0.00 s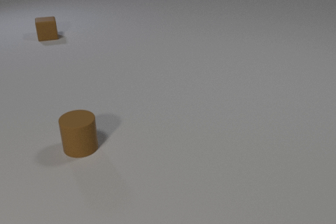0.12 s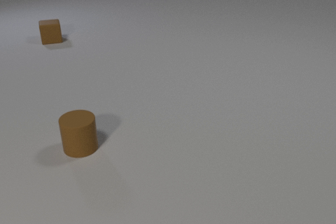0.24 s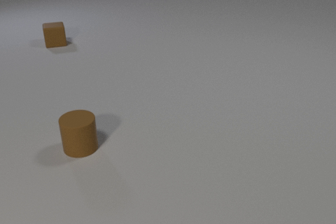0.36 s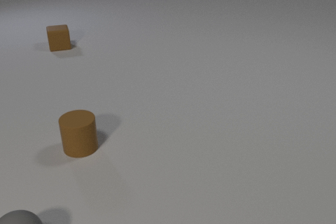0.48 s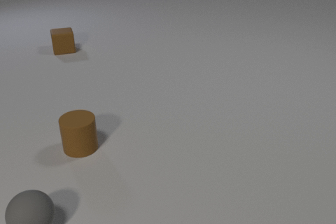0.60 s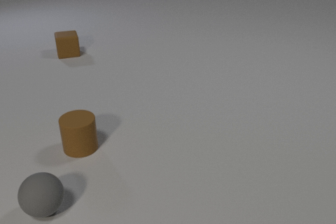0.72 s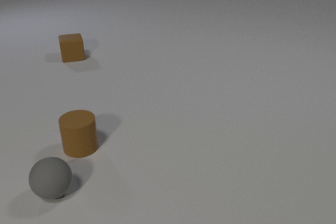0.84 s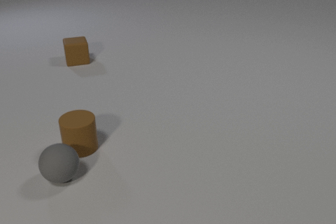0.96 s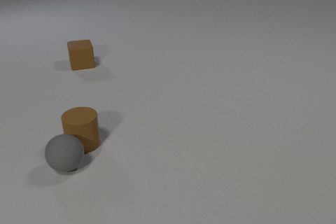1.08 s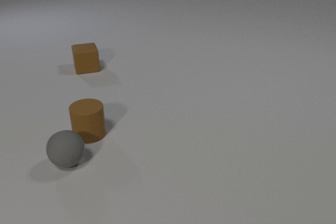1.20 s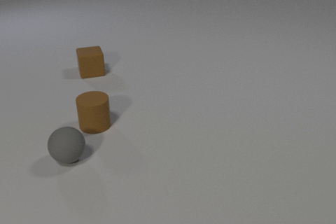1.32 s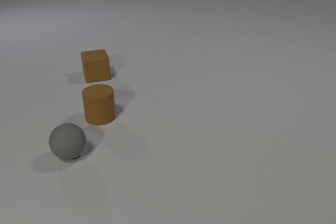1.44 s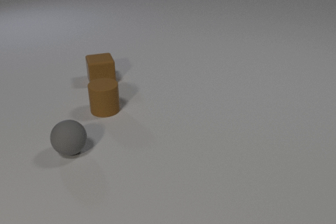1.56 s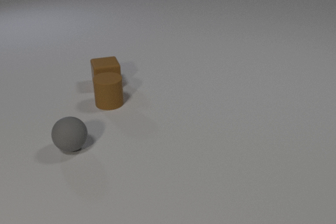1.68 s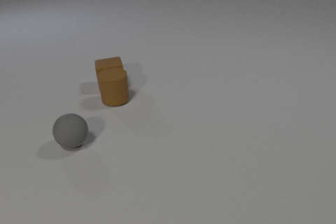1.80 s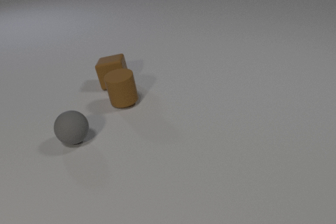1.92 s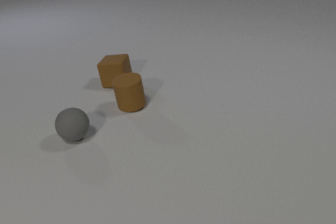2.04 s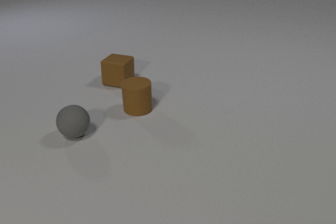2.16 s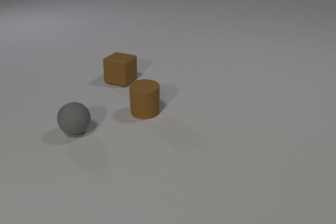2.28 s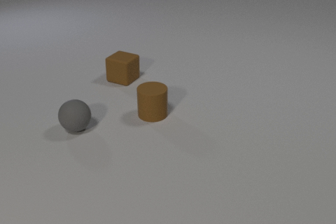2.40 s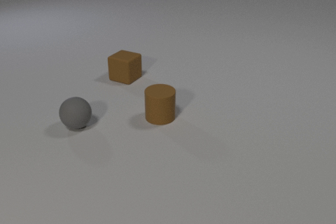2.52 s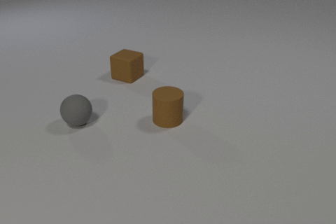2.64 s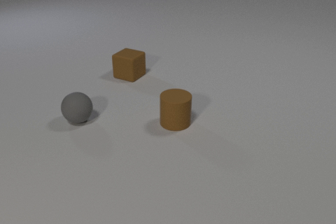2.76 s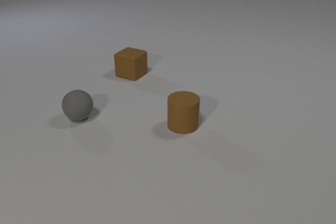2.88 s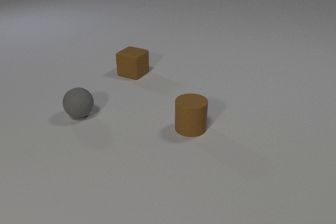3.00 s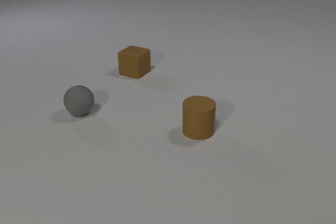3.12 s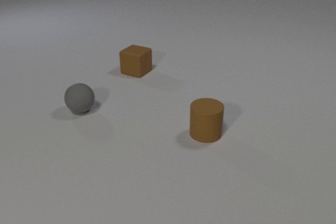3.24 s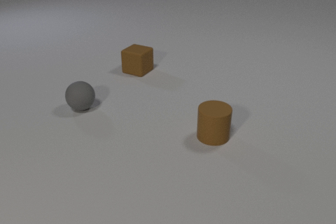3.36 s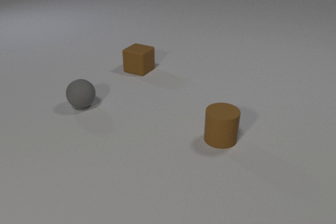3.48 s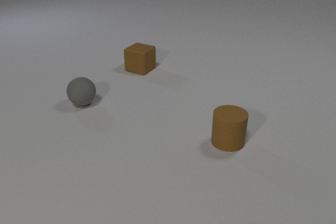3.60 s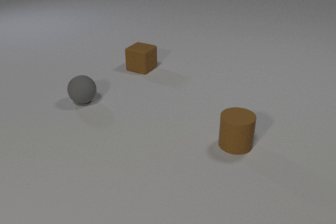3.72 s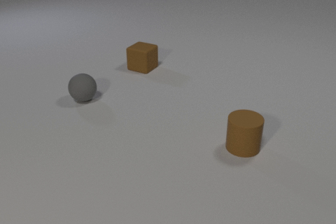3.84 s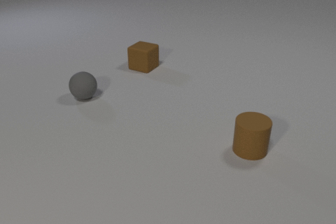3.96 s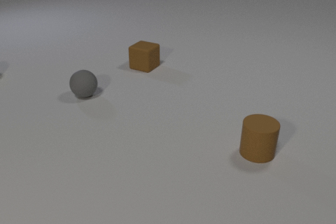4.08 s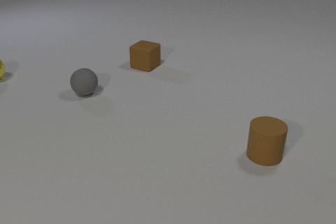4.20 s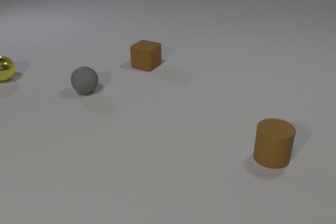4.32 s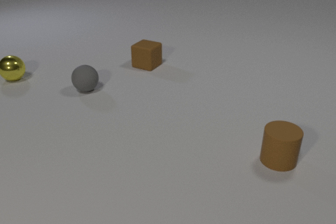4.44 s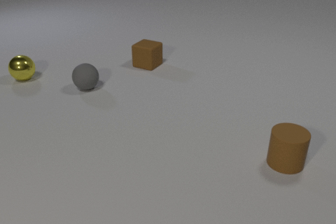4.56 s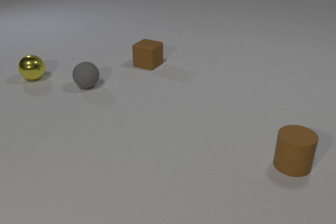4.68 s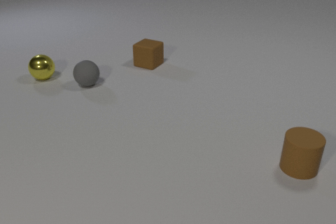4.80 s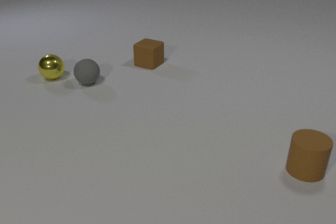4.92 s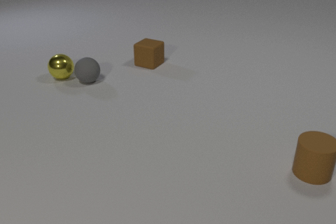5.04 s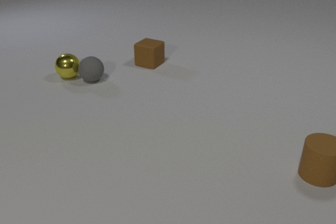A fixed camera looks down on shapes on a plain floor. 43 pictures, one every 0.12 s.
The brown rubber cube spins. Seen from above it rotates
clockwise.
The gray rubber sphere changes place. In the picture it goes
away from the camera.
0.00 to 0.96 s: The gray rubber sphere comes in at the bottom edge, rolls away from the camera and to the right. The brown rubber cube slides toward the camera. The gray rubber sphere and the brown rubber cylinder collide.
0.96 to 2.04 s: The gray rubber sphere rolls away from the camera. The brown rubber cylinder slides away from the camera and to the right. The brown rubber cube slides toward the camera and to the right, spins so that its near face slides to the left, clockwise seen from above. The brown rubber cylinder and the brown rubber cube collide.
2.04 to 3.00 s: The gray rubber sphere rolls away from the camera. The brown rubber cylinder slides to the right and toward the camera. The brown rubber cube slides away from the camera and to the right.
3.00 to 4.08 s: The gray rubber sphere rolls away from the camera. The brown rubber cylinder slides to the right and toward the camera. The yellow metal sphere comes in at the left edge. The brown rubber cube slides away from the camera and to the right.
4.08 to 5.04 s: The gray rubber sphere rolls away from the camera. The brown rubber cylinder slides to the right. The yellow metal sphere rolls to the right. The brown rubber cube slides away from the camera. The gray rubber sphere and the yellow metal sphere collide.
What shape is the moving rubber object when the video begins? cube.
Are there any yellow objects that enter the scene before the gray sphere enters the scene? no.
What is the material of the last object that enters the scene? metal.
